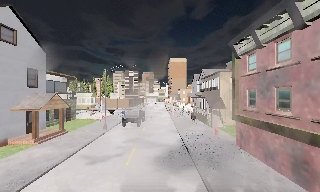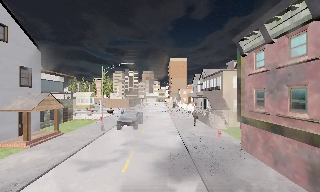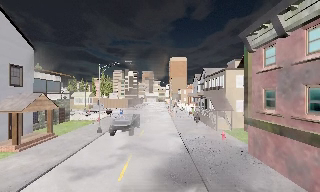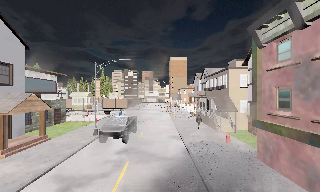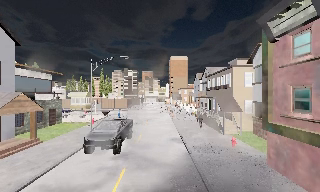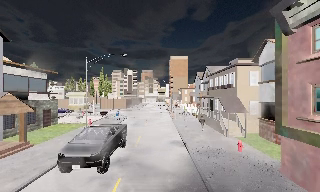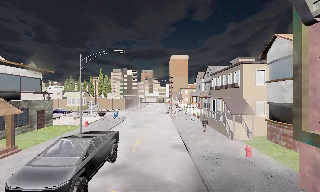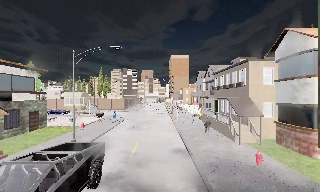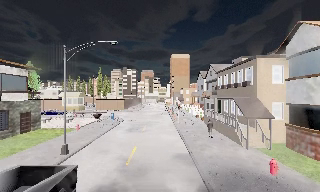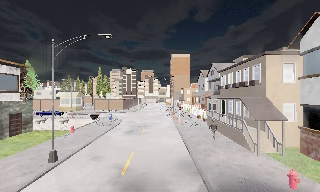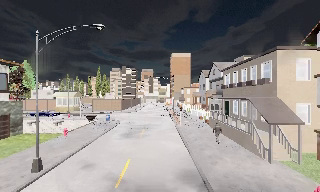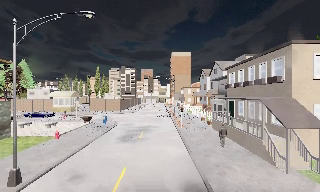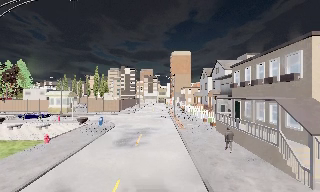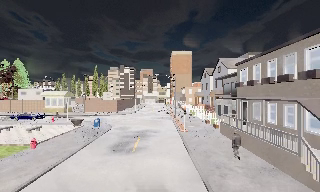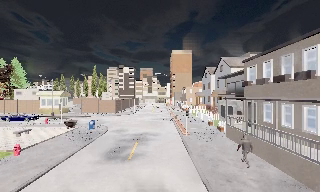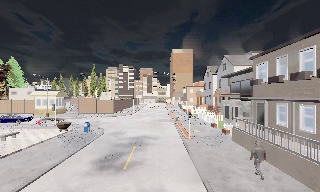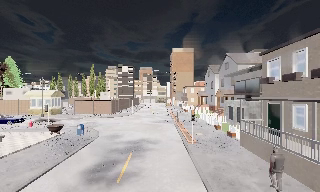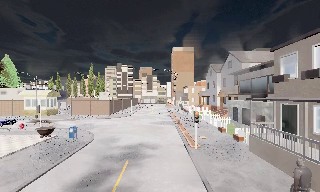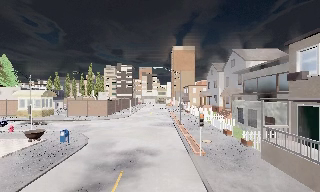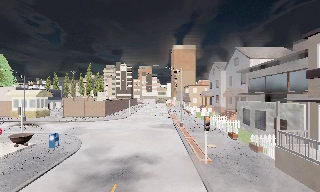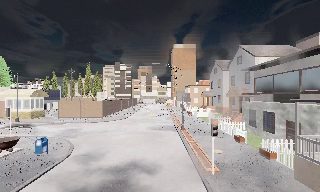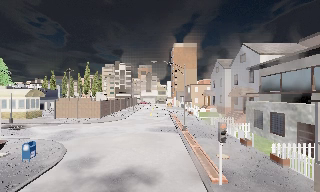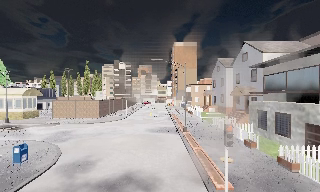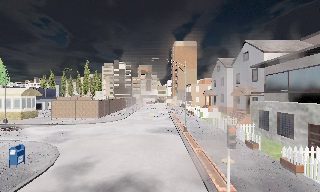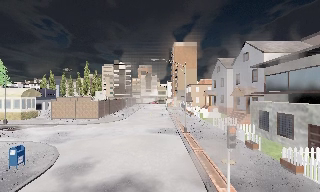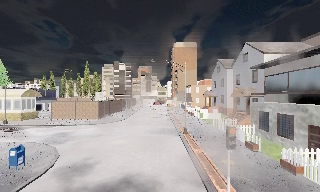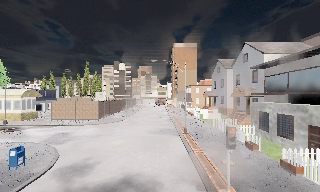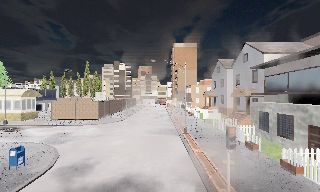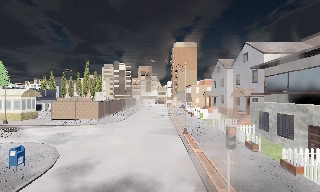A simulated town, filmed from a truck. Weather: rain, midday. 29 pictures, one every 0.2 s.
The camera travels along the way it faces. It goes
forward.
0.0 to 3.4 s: The camera travels forward, about 20 m, so what stands in front looms larger.
3.4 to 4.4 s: The camera travels forward, about 5 m, so what stands in front looms larger. It loses speed.
4.4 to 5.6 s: The camera shifts only a little, or ends up much as it began.
The film runs forward here.
